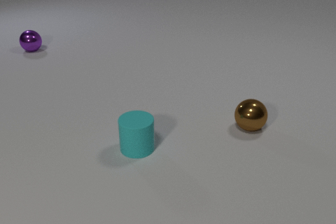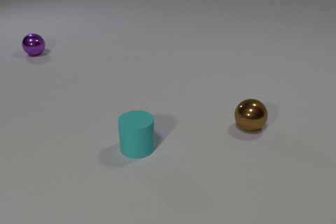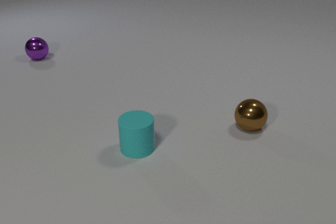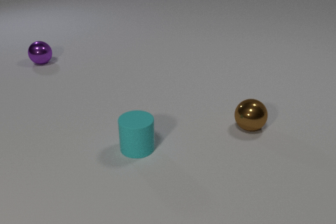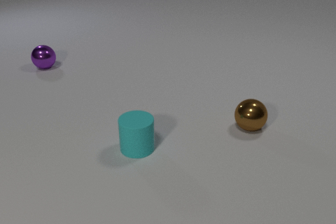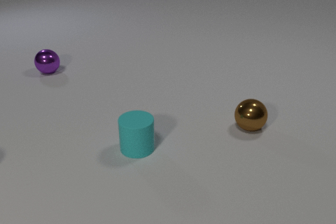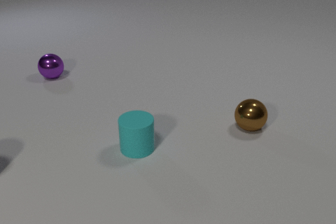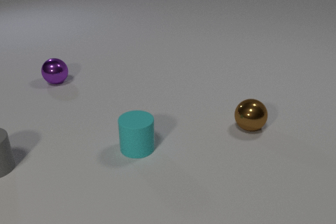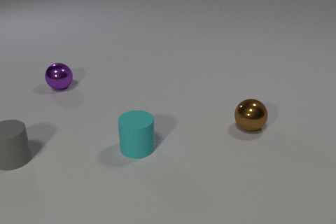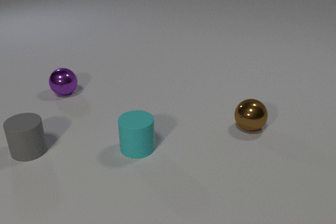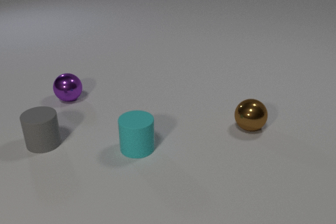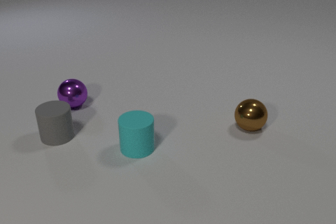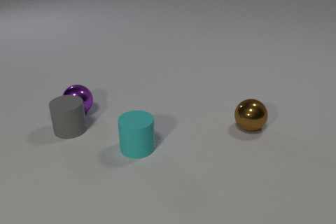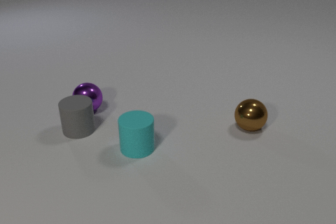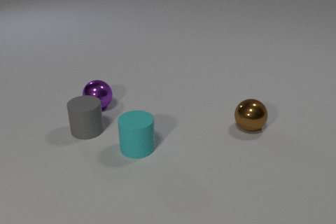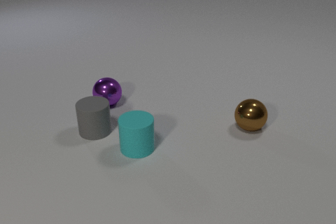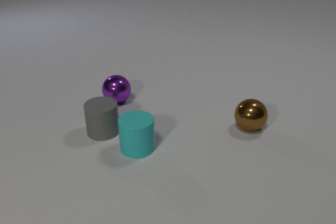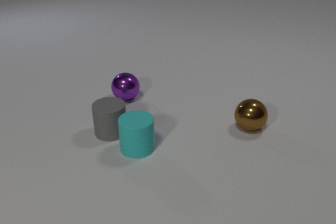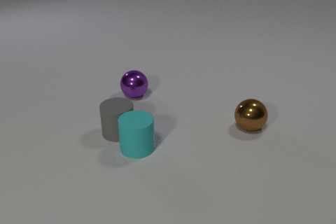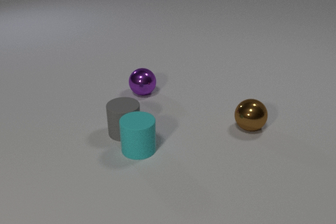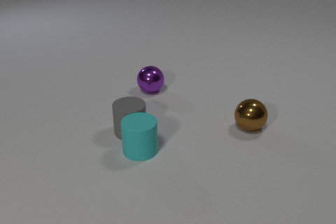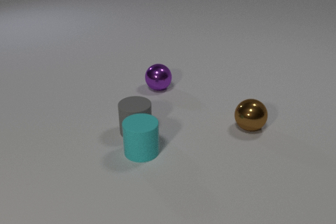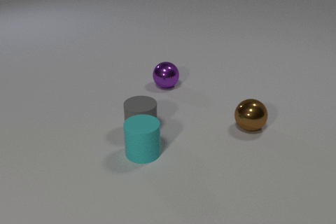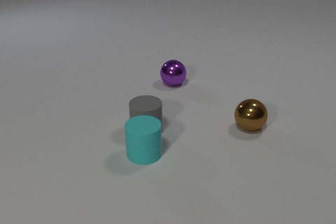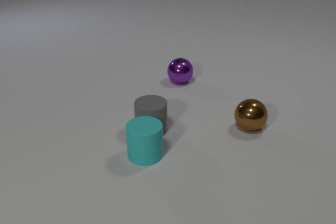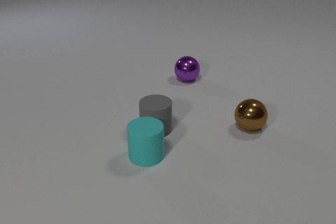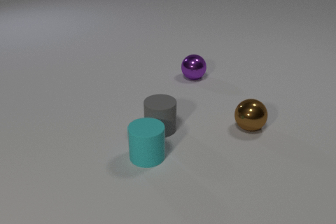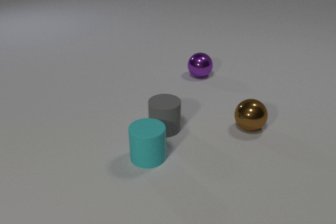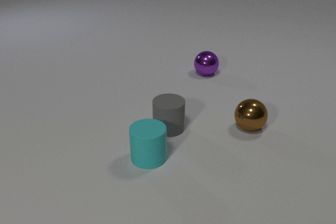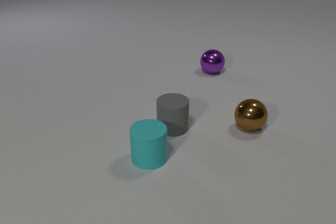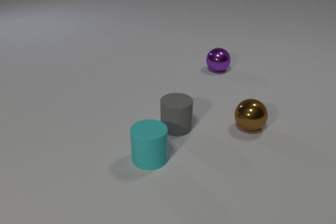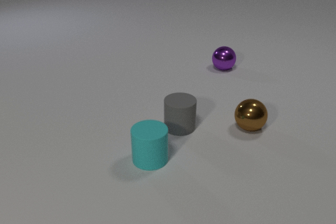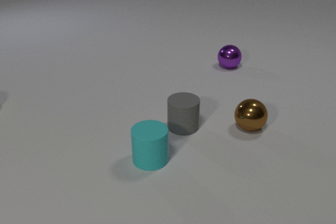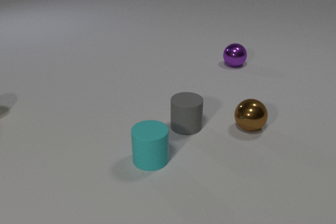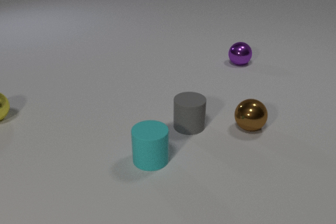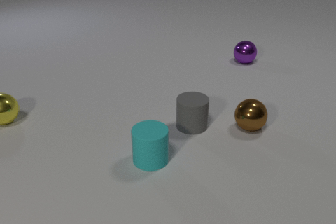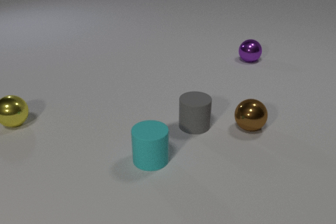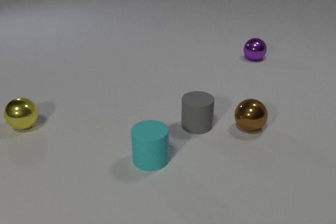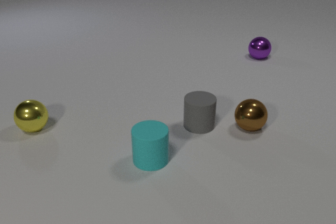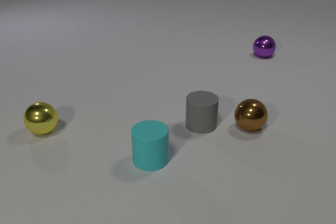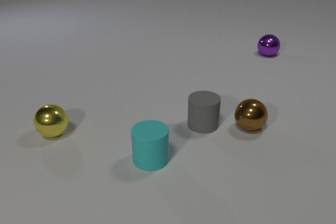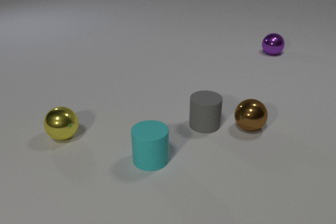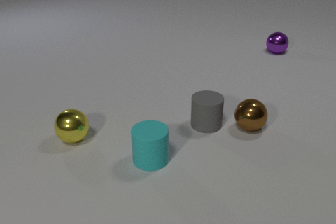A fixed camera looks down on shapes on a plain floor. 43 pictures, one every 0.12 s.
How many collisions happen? 2.
How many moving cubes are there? 0.
What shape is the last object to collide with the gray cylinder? cylinder.
0.00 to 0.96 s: The purple metal sphere rolls toward the camera. The gray rubber cylinder comes in at the left edge, slides to the right and away from the camera.
0.96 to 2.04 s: The purple metal sphere rolls to the right and toward the camera. The gray rubber cylinder slides to the right. The purple metal sphere and the gray rubber cylinder collide.
2.04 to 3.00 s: The purple metal sphere rolls to the right and away from the camera. The gray rubber cylinder slides to the right. The cyan rubber cylinder slides toward the camera and to the right. The gray rubber cylinder and the cyan rubber cylinder collide.
3.00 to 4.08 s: The purple metal sphere rolls to the right and away from the camera. The gray rubber cylinder slides to the right. The yellow metal sphere comes in at the left edge, rolls toward the camera and to the right.
4.08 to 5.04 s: The purple metal sphere rolls away from the camera and to the right. The gray rubber cylinder slides to the right. The yellow metal sphere rolls to the right and toward the camera.
